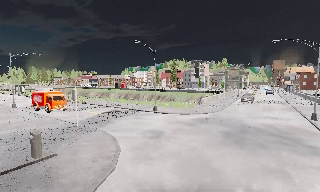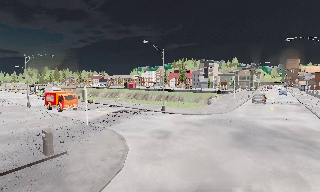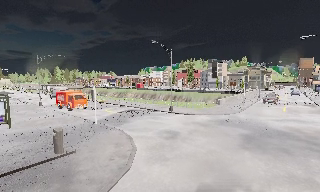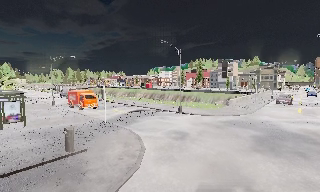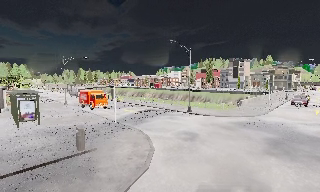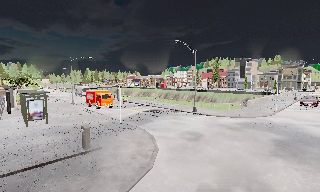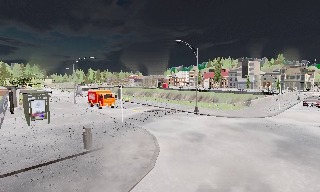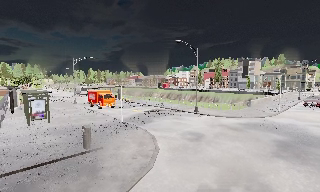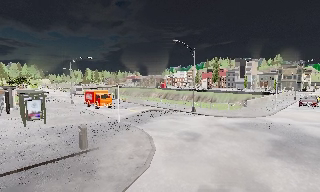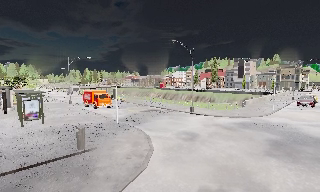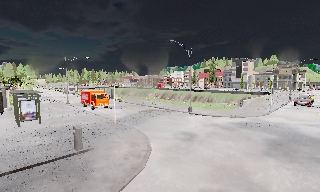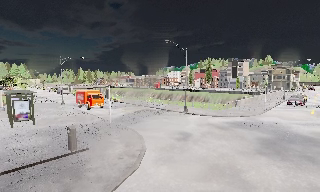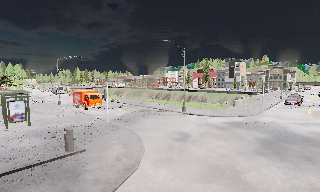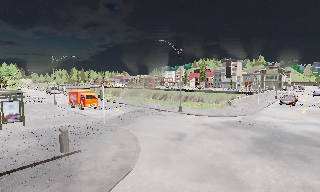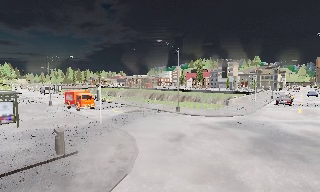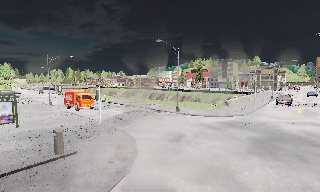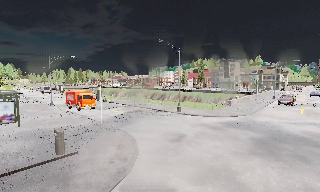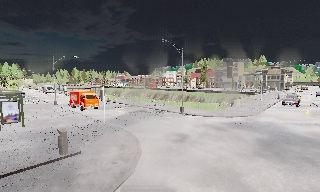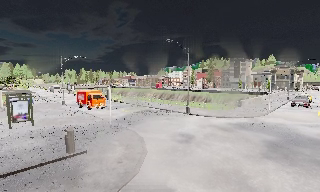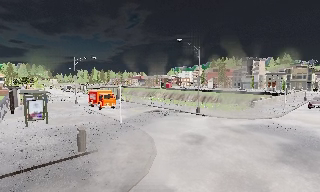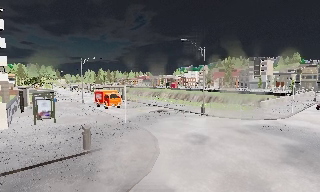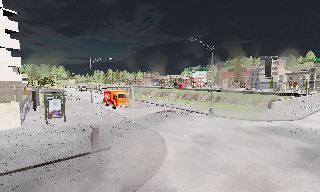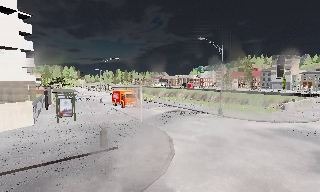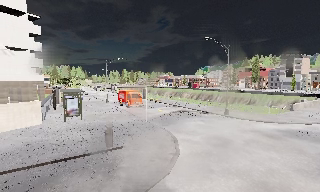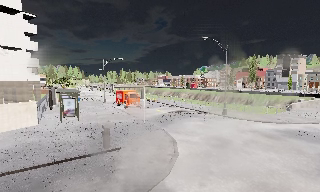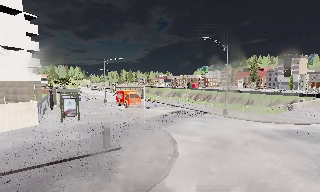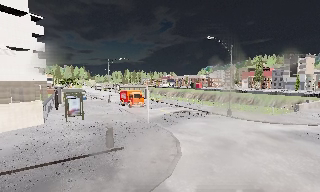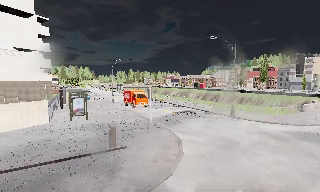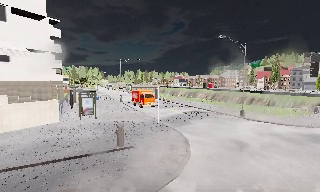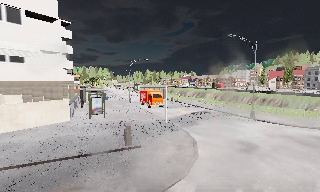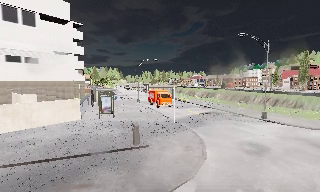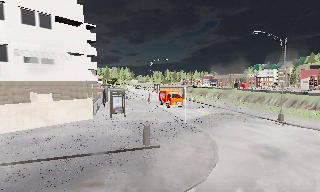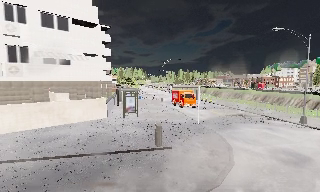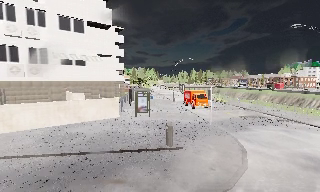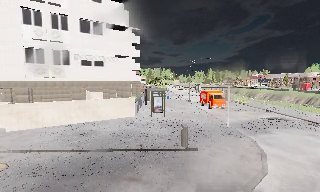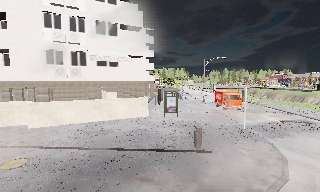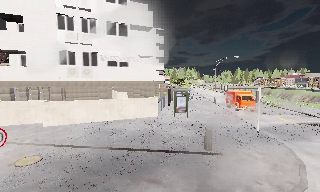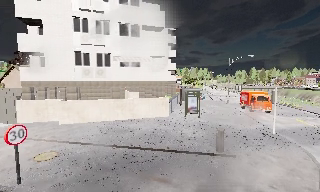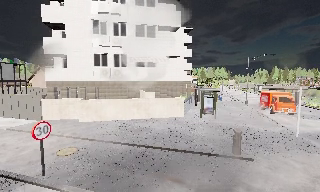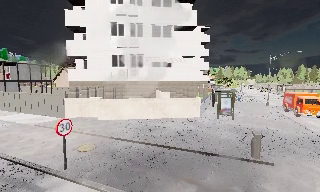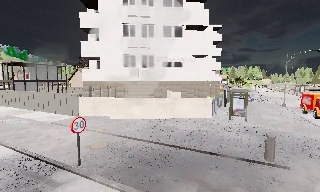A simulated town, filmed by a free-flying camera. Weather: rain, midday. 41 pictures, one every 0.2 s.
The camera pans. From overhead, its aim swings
counterclockwise.
The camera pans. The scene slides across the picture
to the right.
0.0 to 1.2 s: The camera swings to its left by about 15 degrees, and the scene slides to the right.
1.2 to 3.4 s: The camera shifts only a little, or ends up much as it began.
3.4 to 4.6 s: The camera pans to its left, which is counterclockwise from overhead, by about 15 degrees.
4.6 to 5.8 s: The camera shifts only a little, or ends up much as it began.
5.8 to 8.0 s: The camera pans to its left, which is counterclockwise from overhead, by about 50 degrees.
The film runs forward here.
